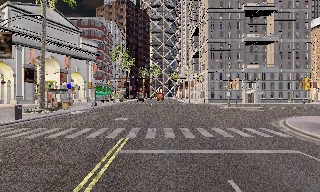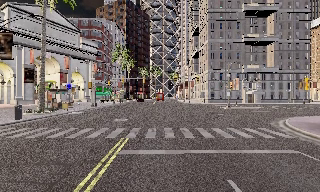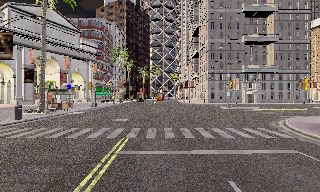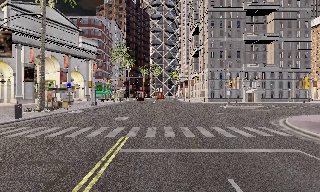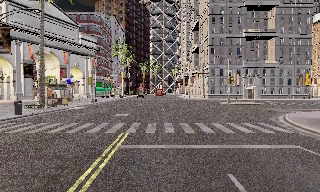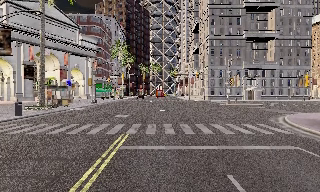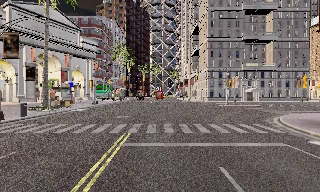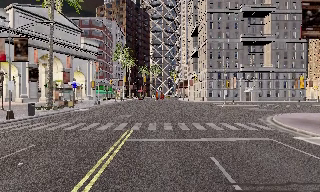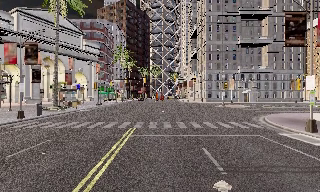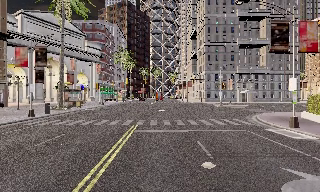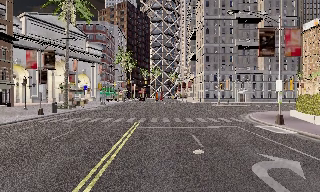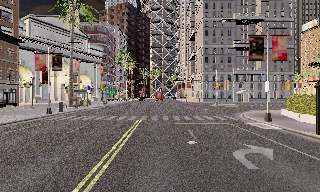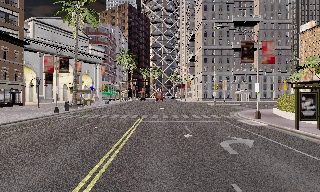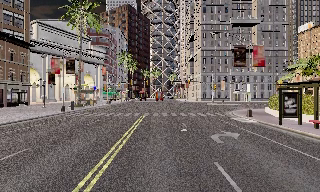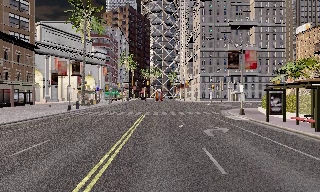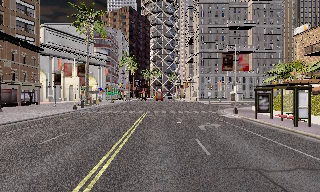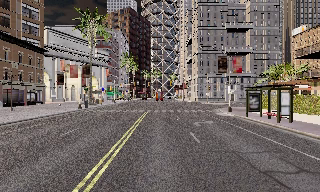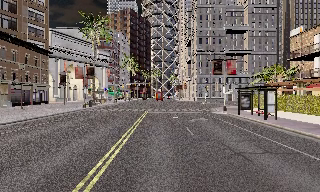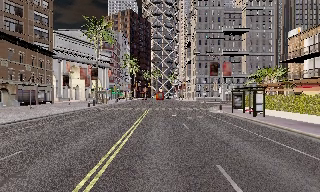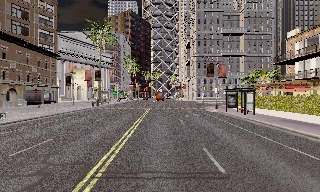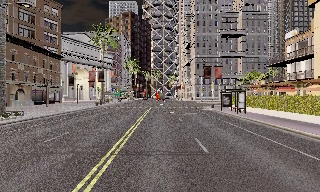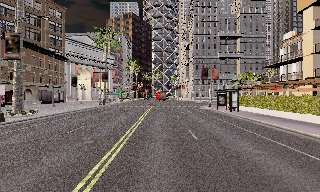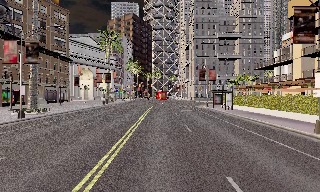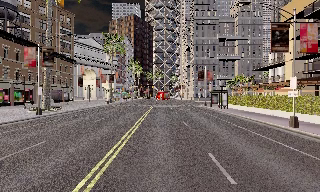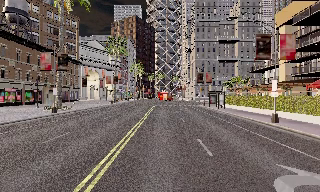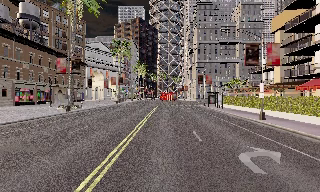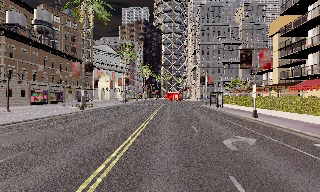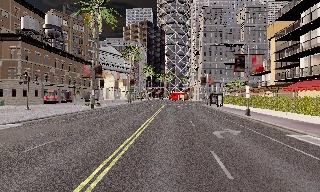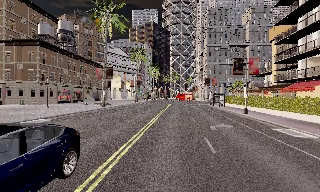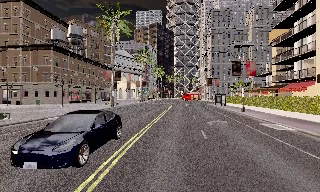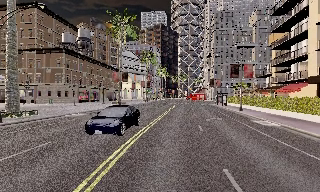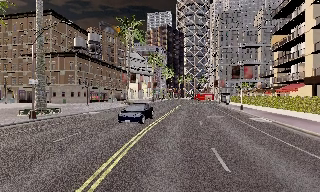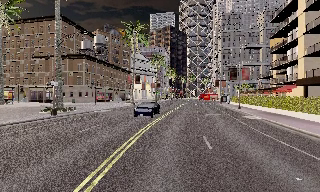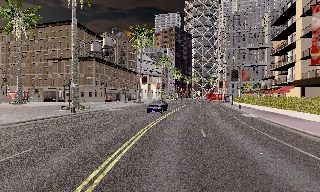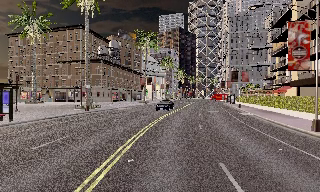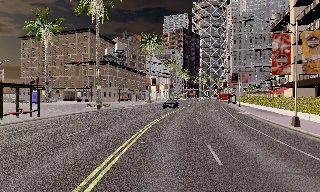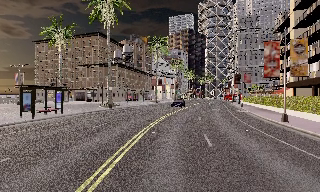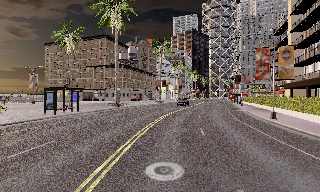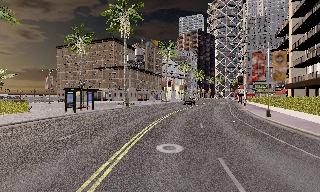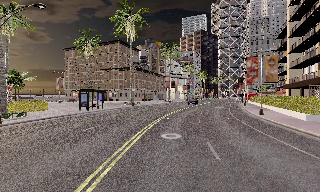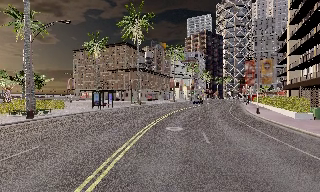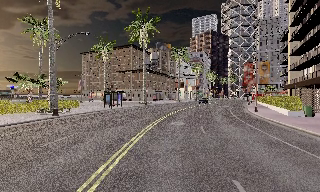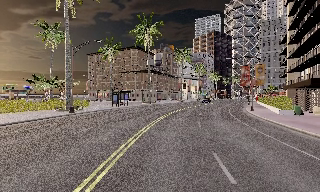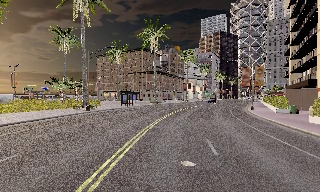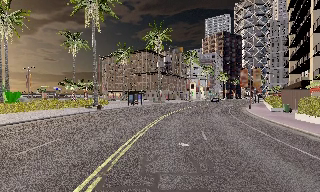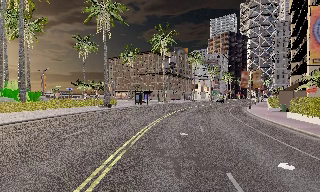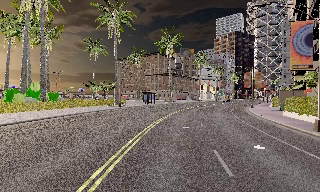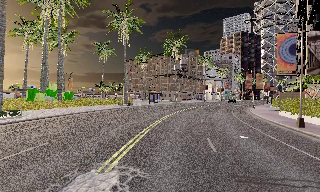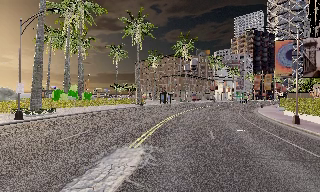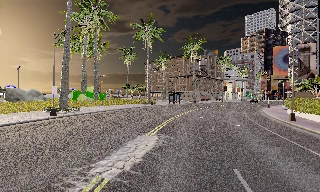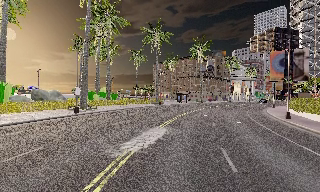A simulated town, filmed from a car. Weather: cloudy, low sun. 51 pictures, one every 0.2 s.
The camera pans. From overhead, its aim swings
counterclockwise.
The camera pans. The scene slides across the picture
to the right.
0.0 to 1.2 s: The camera travels backward, about 0.5 m, so what stands in front gets smaller. It gains speed.
1.2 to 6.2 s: The scene slides to the right, as the camera pans about 10 degrees to its left. It travels backward, about 40 m, so what stands in front gets smaller. It gains speed.
6.2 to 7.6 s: The camera swings to its left by about 10 degrees, and the scene slides to the right. It travels backward, about 14 m, so what stands in front gets smaller.
7.6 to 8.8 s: The camera travels backward, about 12 m, so what stands in front gets smaller.
8.8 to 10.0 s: The camera pans to its left, which is counterclockwise from overhead, by about 15 degrees. It travels backward, about 12 m, so what stands in front gets smaller.
The film runs backward here.
